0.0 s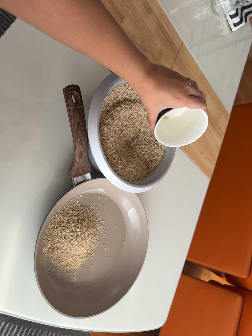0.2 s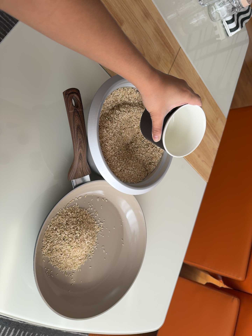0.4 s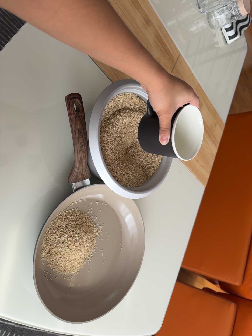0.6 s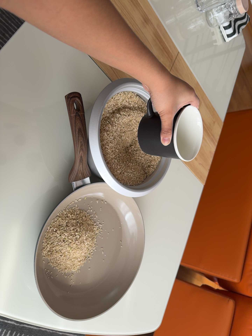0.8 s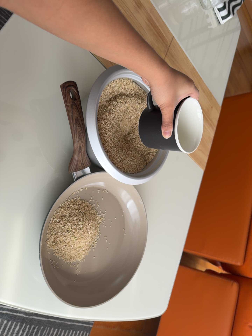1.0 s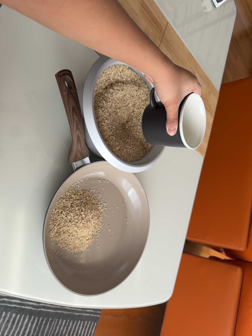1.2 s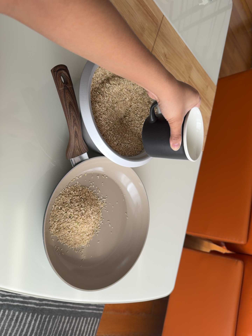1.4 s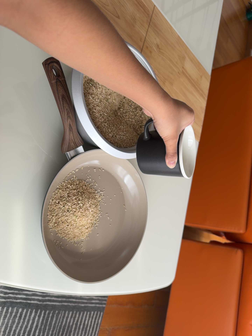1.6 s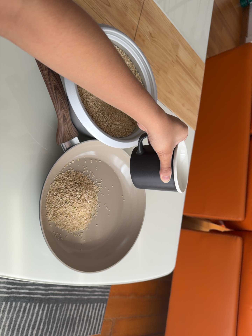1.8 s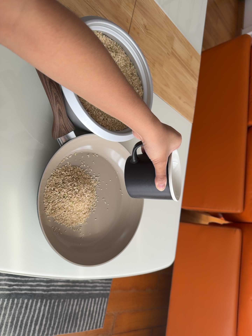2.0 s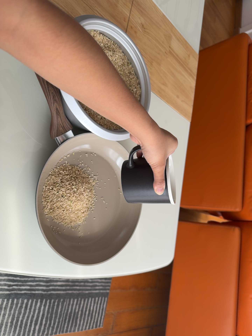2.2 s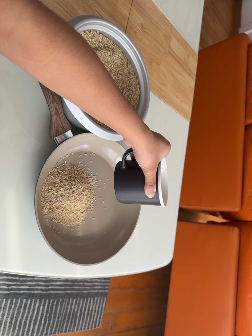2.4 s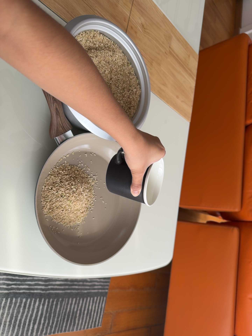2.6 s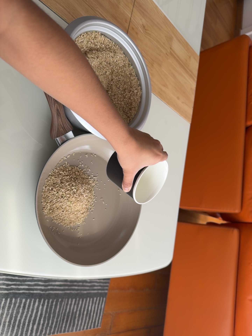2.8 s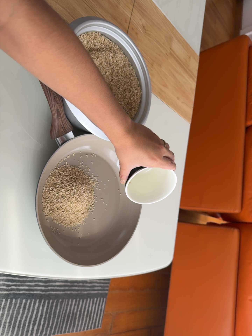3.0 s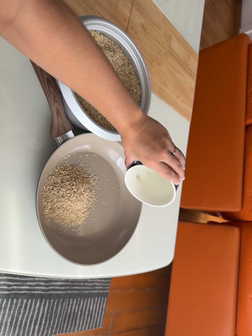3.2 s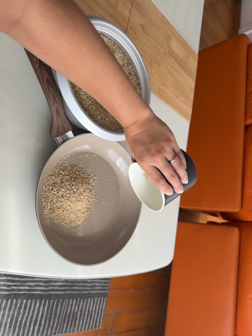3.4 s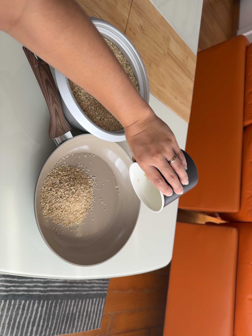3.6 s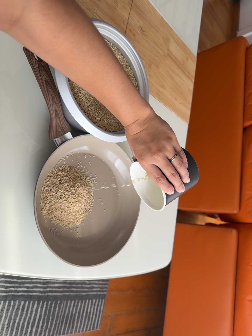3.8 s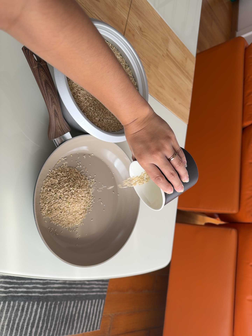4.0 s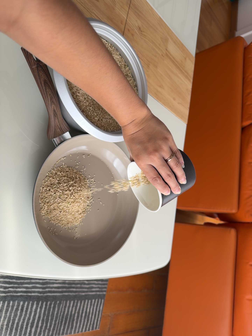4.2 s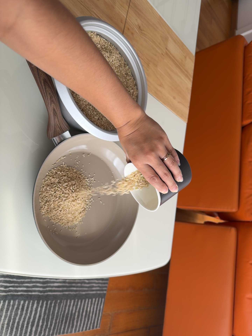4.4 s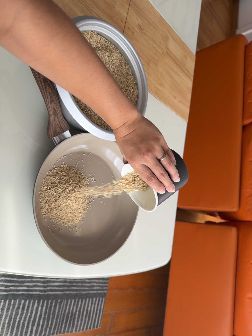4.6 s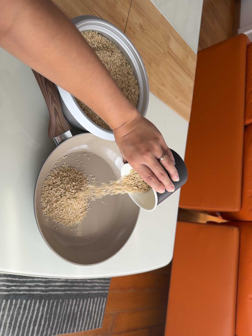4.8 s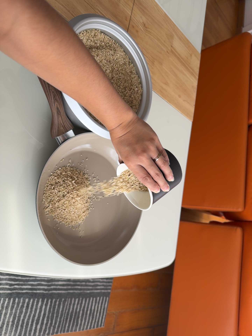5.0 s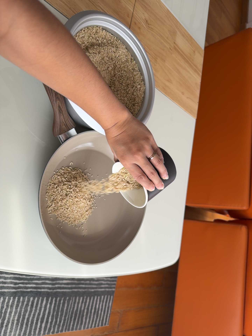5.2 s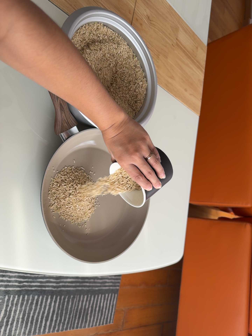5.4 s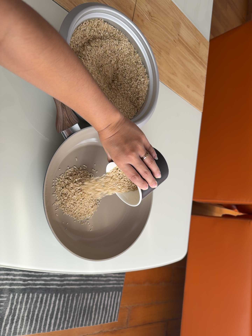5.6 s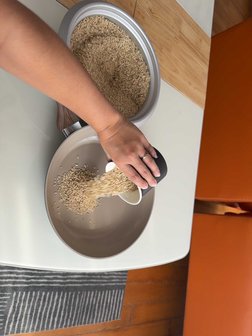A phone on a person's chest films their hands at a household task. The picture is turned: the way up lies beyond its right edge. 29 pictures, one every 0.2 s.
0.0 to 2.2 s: The camera rolls about its line of sight by about 10 degrees, and the scene rotates counterclockwise.
2.2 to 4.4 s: The camera keeps its place and its aim.
4.4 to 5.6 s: The camera shifts only a little, or ends up much as it began.
The film runs backward here.
